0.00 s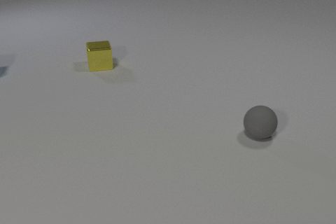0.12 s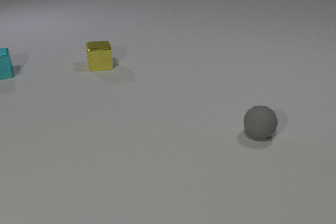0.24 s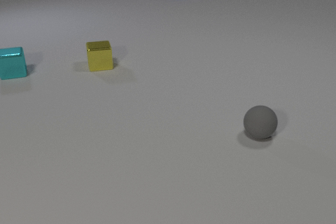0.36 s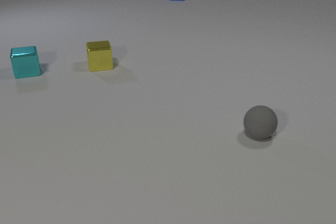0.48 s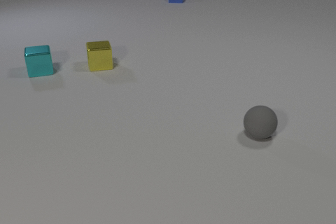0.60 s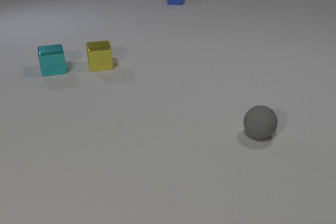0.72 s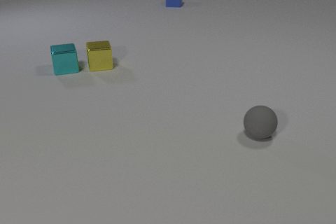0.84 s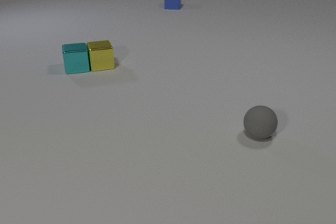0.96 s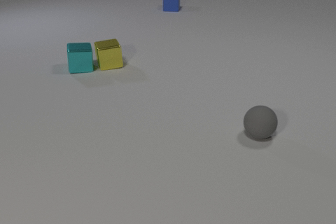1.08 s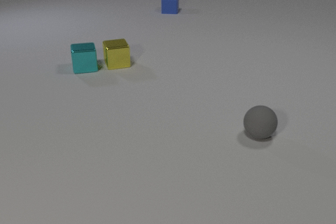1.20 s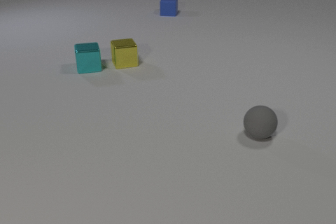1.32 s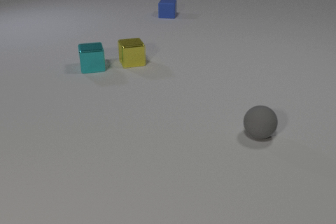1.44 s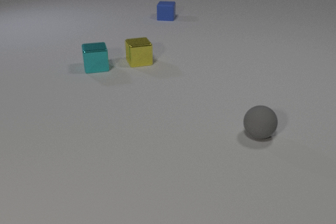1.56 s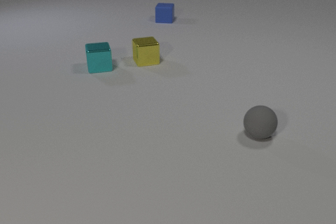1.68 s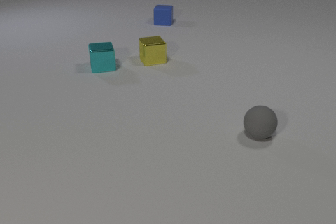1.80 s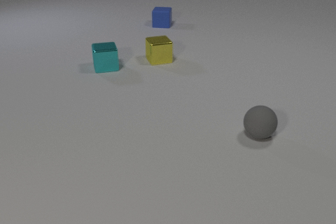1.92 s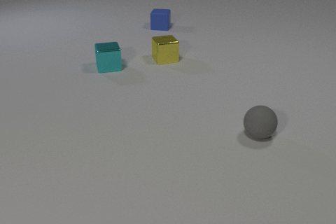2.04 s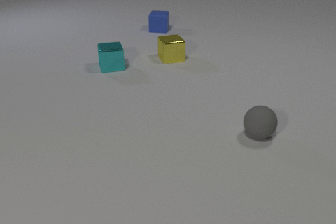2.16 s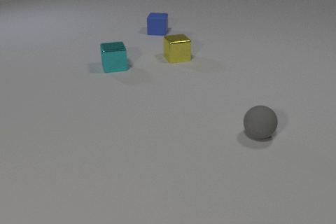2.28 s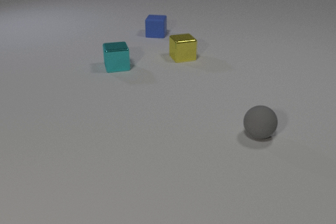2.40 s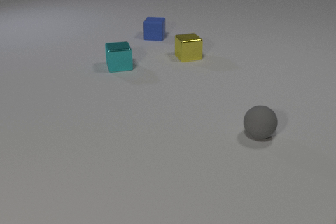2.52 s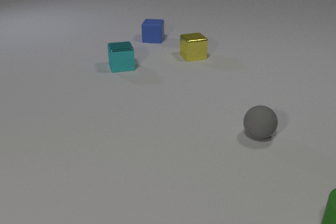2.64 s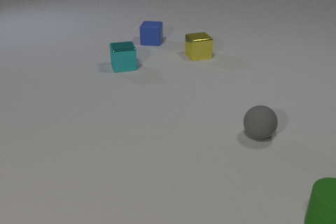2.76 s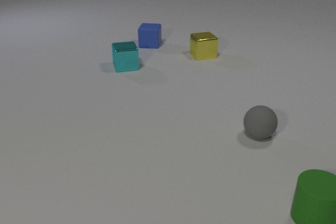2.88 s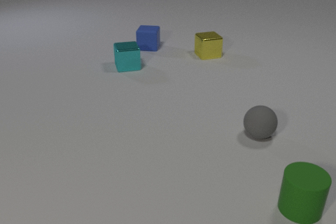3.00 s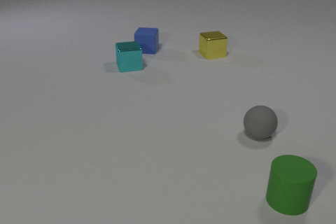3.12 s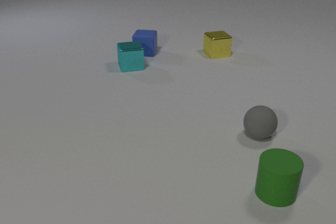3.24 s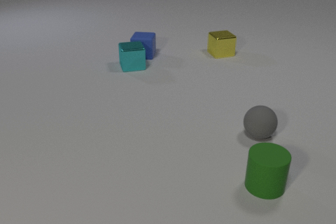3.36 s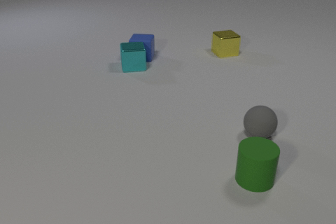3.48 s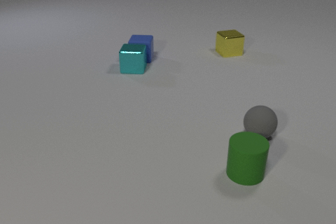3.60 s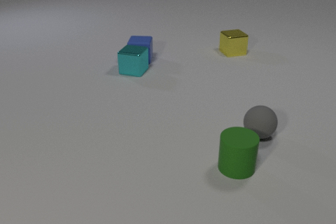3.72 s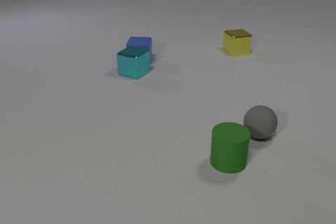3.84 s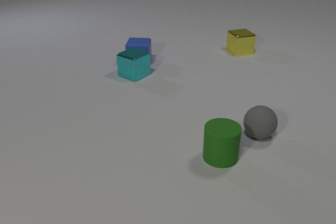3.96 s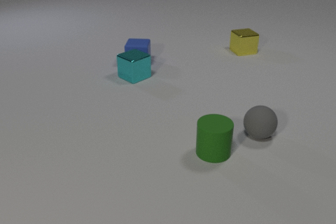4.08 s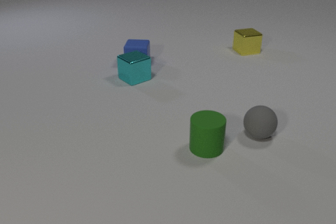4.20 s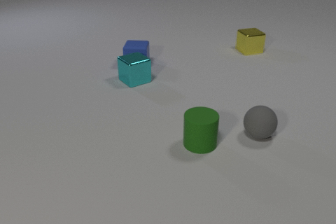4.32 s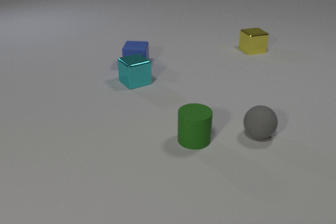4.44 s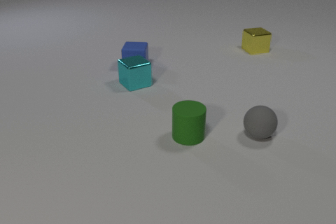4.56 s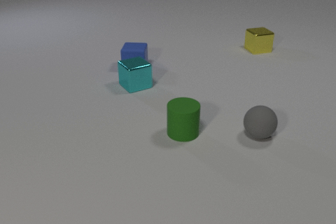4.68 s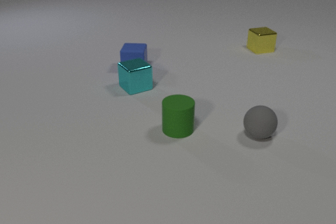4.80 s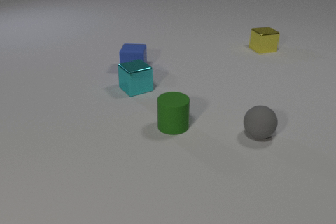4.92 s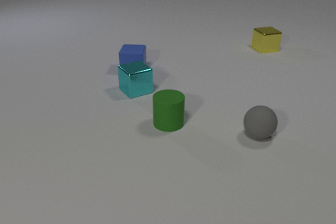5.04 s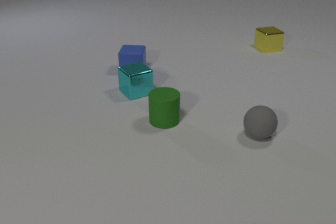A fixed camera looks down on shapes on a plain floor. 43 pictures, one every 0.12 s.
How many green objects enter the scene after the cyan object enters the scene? 1.
How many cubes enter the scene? 2.
Are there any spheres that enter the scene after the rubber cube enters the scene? no.
0.00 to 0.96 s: The cyan metal cube comes in at the left edge, slides to the right. The yellow metal cube slides to the right. The blue rubber cube comes in at the top edge, slides toward the camera. The cyan metal cube and the yellow metal cube collide.
0.96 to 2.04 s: The cyan metal cube slides to the right. The yellow metal cube slides to the right. The blue rubber cube slides toward the camera.
2.04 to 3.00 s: The cyan metal cube slides to the right. The yellow metal cube slides to the right. The blue rubber cube slides toward the camera. The green rubber cylinder comes in at the right edge, slides to the left and away from the camera.
3.00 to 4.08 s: The cyan metal cube slides toward the camera, spins clockwise seen from above by about 60 degrees, its near face sliding to the left. The yellow metal cube slides to the right and away from the camera. The blue rubber cube slides toward the camera. The green rubber cylinder slides to the left and away from the camera. The cyan metal cube and the blue rubber cube collide.
4.08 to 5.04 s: The cyan metal cube slides toward the camera. The yellow metal cube slides to the right and away from the camera. The blue rubber cube slides toward the camera. The green rubber cylinder slides away from the camera and to the left.
